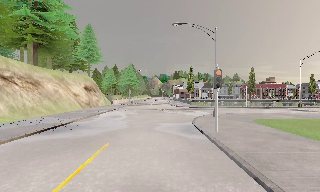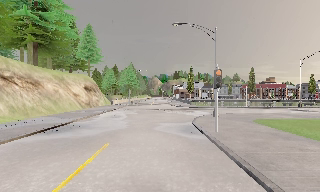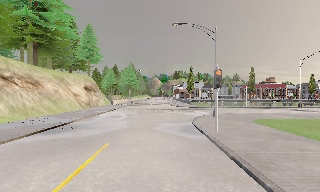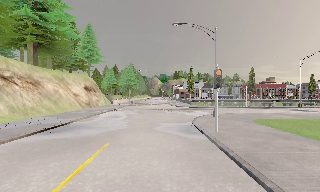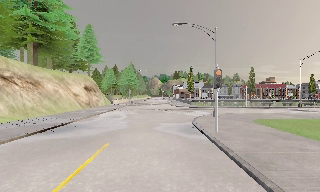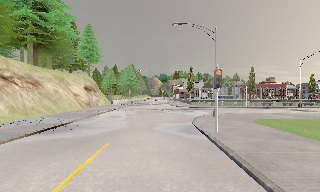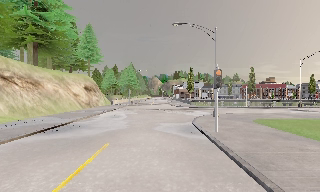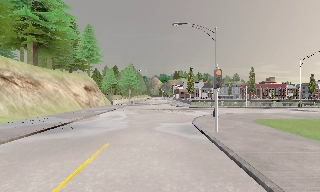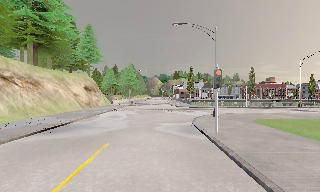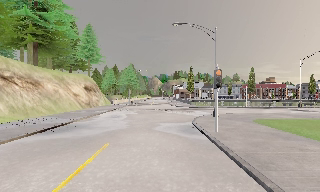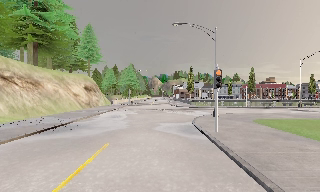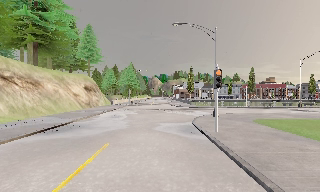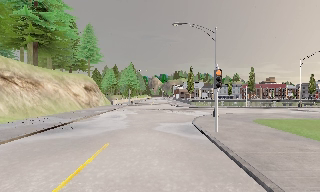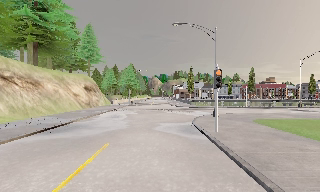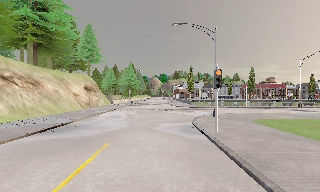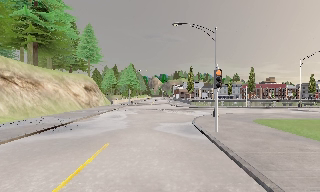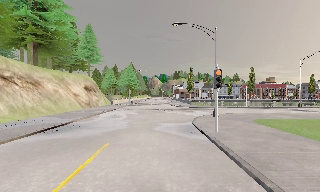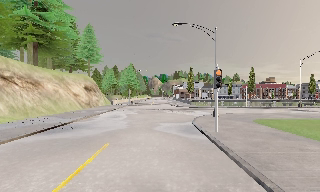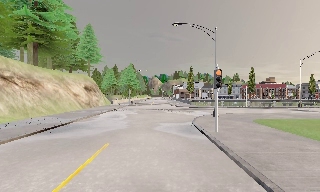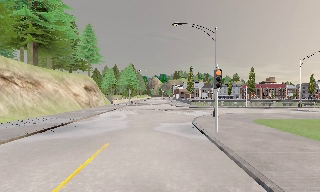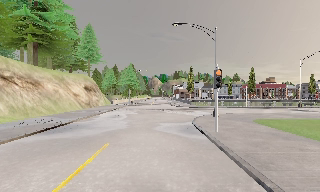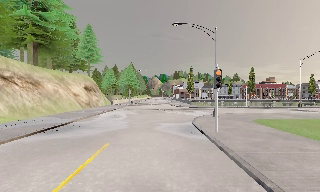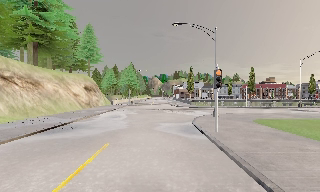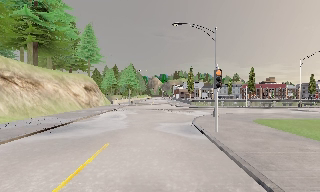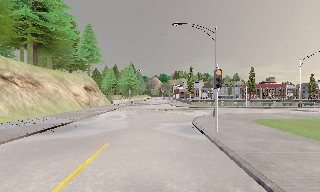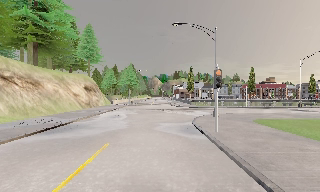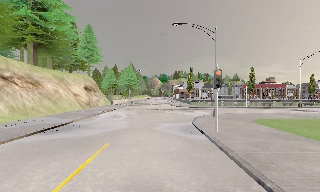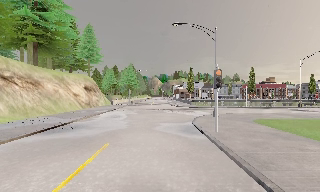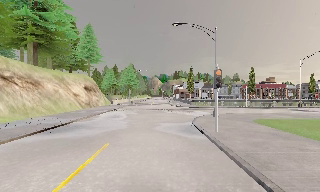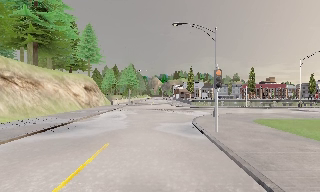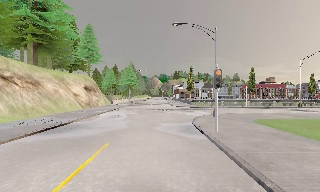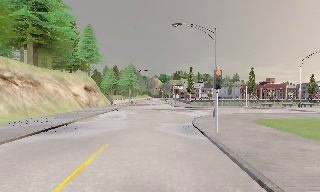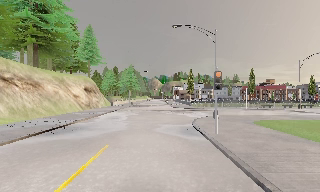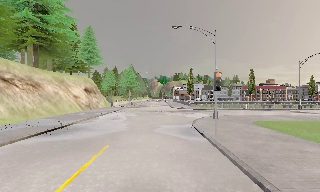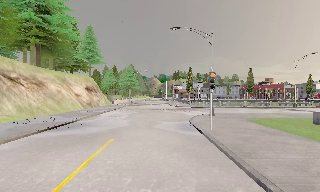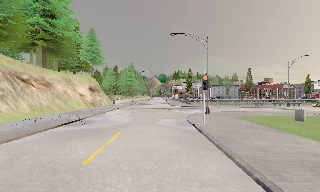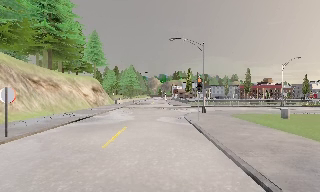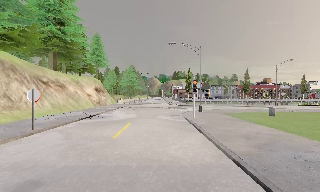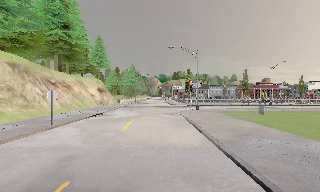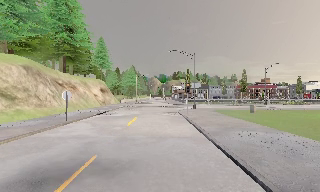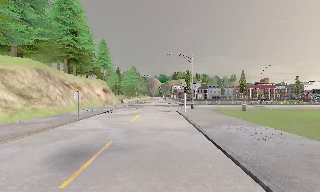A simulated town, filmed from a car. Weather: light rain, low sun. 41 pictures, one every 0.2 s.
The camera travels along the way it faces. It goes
backward.
0.0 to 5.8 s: The camera keeps its place and its aim.
5.8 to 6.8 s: The camera travels backward, about 0.5 m, so what stands in front gets smaller. It gains speed.
6.8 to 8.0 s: The camera travels backward, about 9 m, so what stands in front gets smaller.
The film runs backward here.
